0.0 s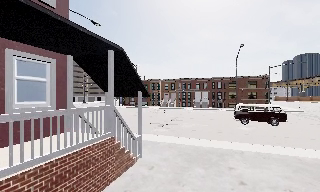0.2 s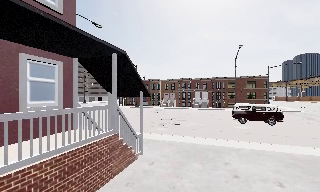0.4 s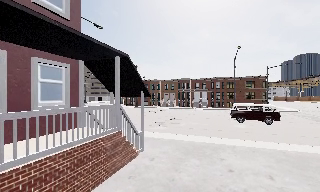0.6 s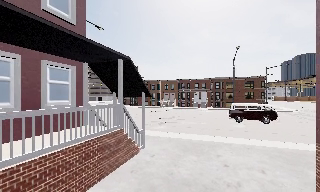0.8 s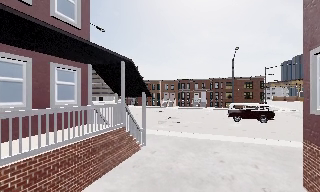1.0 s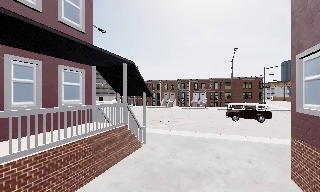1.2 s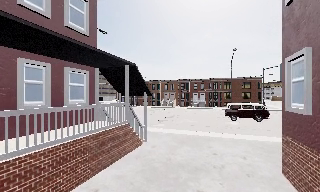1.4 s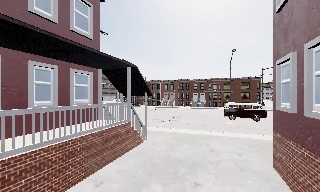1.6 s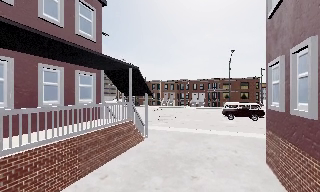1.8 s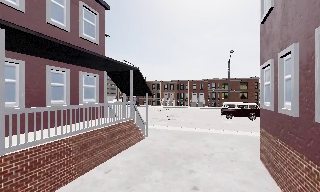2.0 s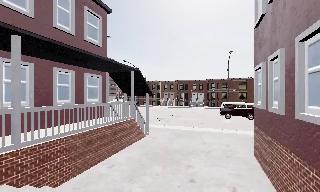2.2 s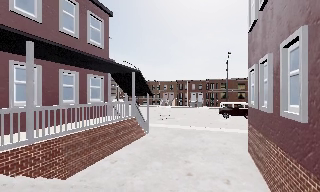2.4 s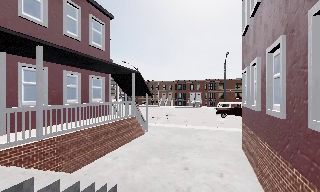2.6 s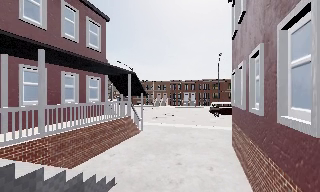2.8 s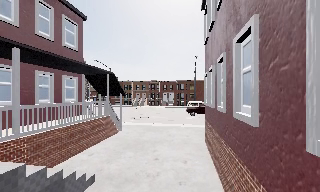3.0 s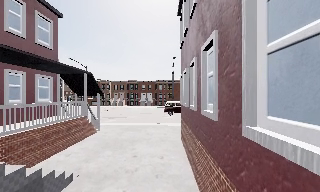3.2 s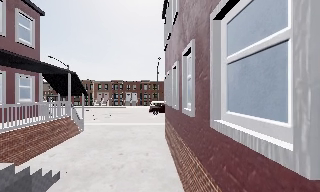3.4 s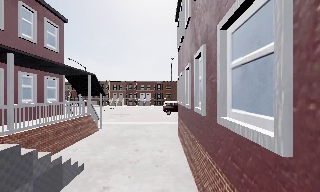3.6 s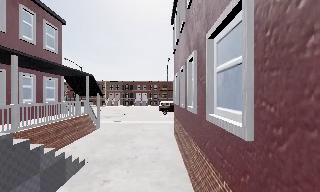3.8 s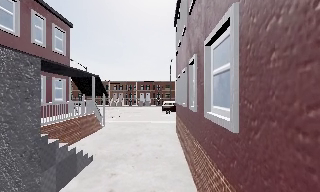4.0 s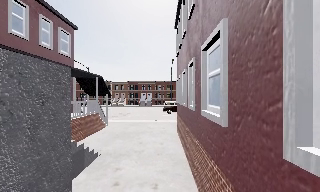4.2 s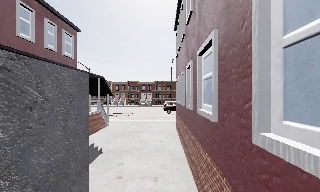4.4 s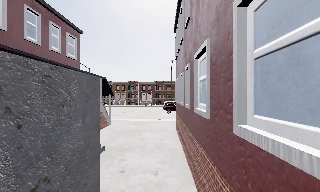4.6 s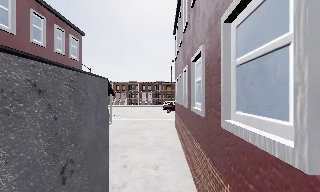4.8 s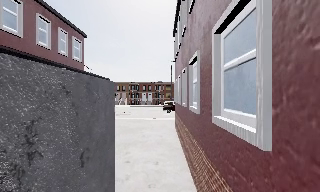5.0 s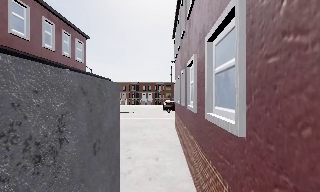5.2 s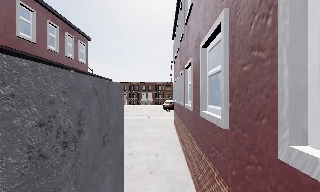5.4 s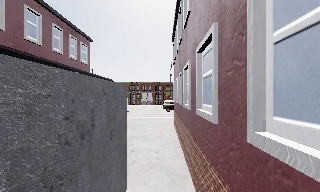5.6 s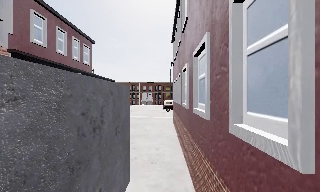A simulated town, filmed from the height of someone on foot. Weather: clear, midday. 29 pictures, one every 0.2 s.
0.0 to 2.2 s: The camera travels backward, about 4.5 m, so what stands in front gets smaller.
2.2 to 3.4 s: The scene slides to the left, as the camera pans about 20 degrees to its right. It travels backward, about 2.5 m, so what stands in front gets smaller.
3.4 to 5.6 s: The camera travels backward, about 4 m, so what stands in front gets smaller.
The film runs backward here.
